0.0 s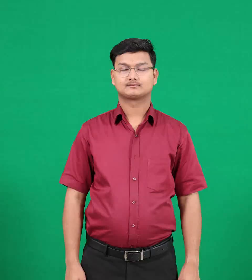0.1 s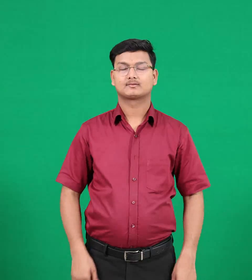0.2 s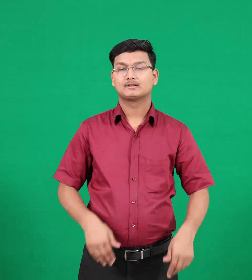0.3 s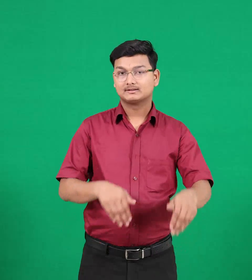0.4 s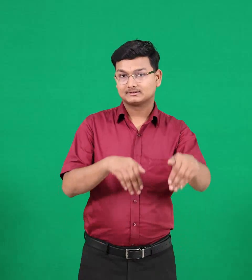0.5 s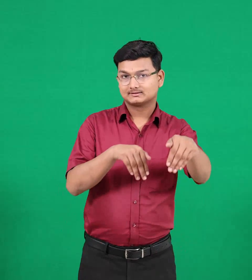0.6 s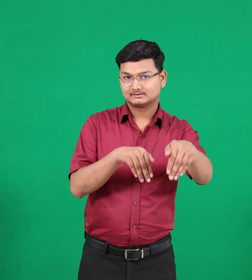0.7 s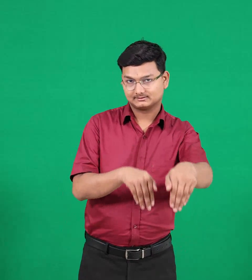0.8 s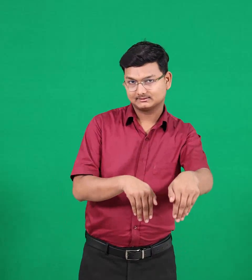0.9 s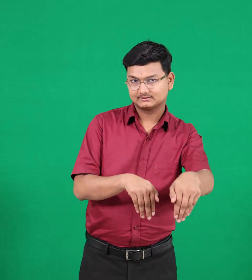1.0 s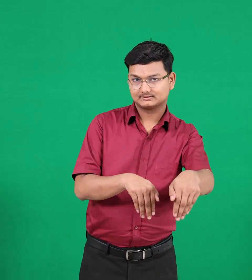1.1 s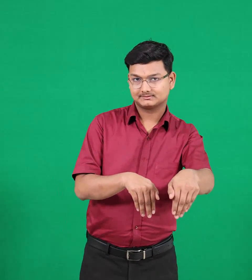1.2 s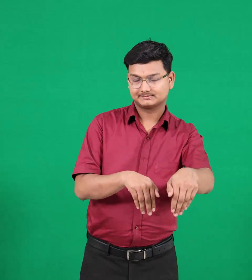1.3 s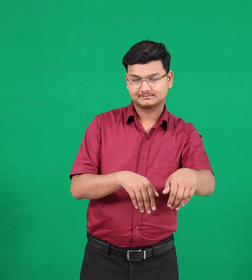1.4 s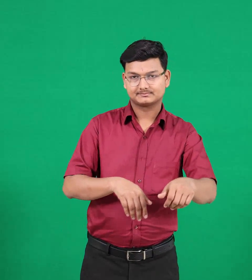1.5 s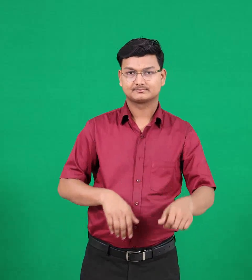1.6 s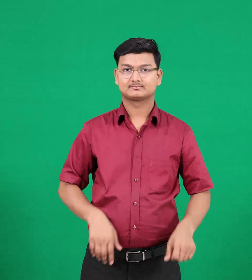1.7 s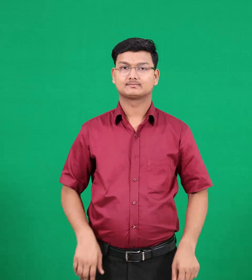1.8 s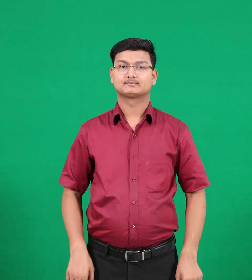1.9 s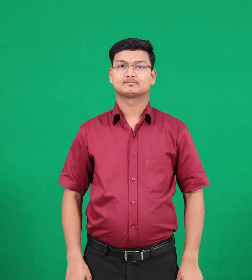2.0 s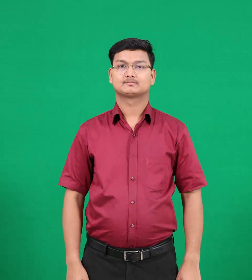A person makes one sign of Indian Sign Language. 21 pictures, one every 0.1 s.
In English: burial
